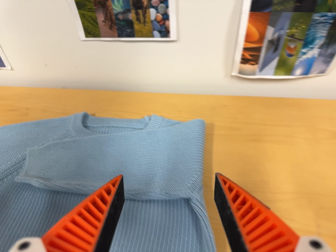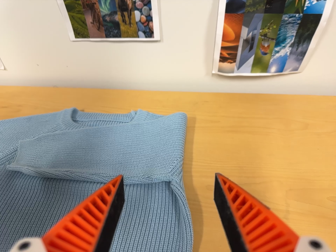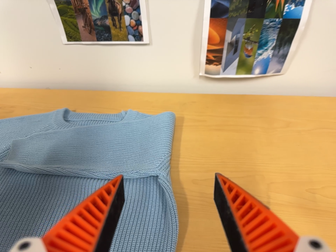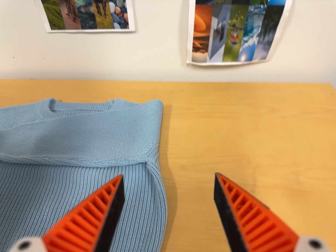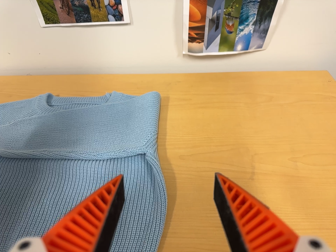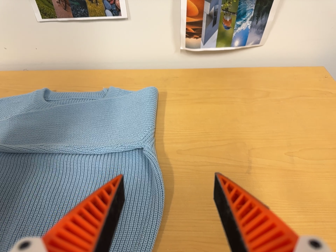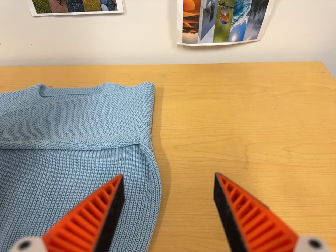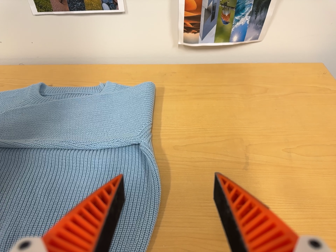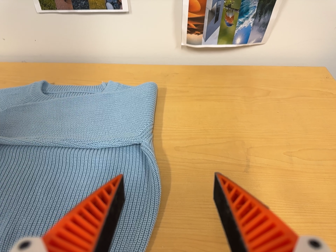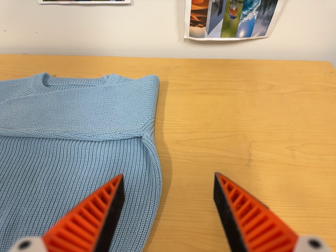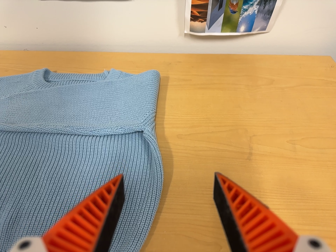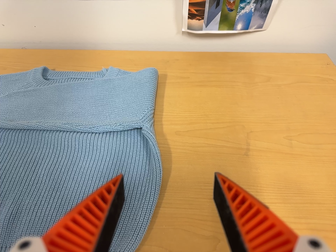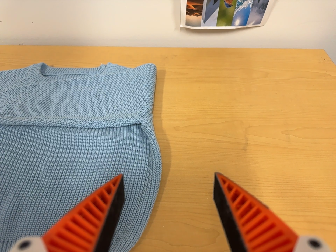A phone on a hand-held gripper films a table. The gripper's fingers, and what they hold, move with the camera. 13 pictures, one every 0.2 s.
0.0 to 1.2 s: The camera travels toward the bottom of its view, backward and to its right, about 9 cm, so close, fixed things drift upward.
1.2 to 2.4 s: The camera shifts only a little, or ends up much as it began.
The film runs forward here.
